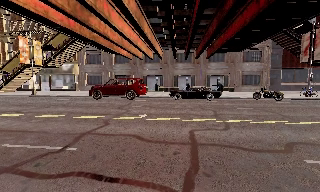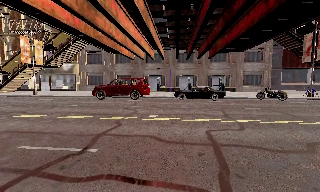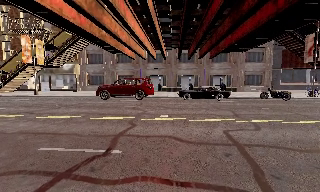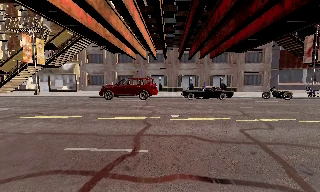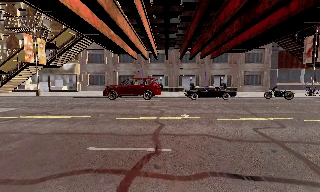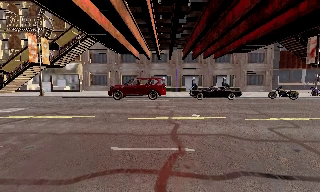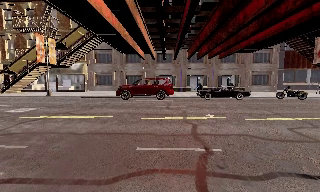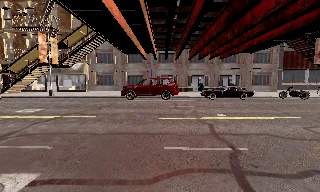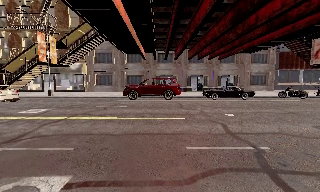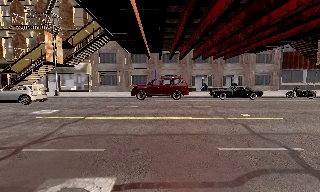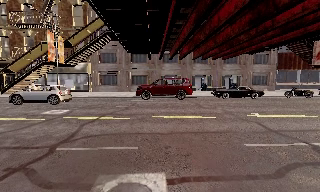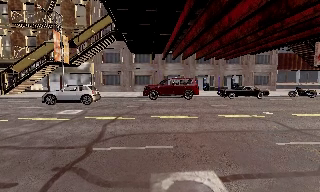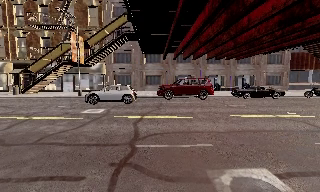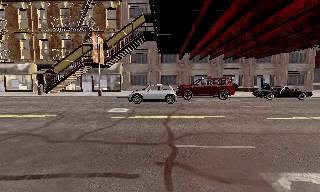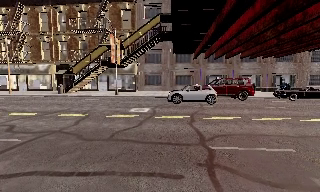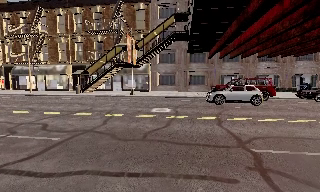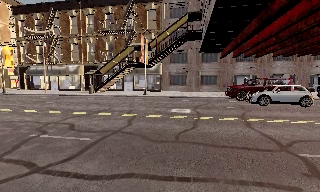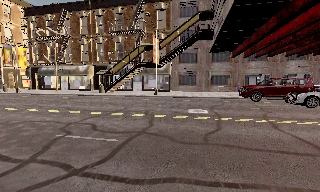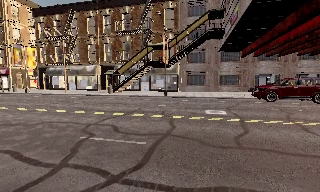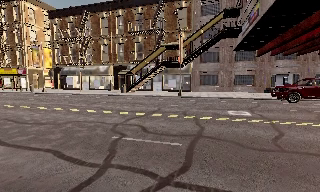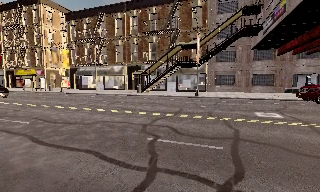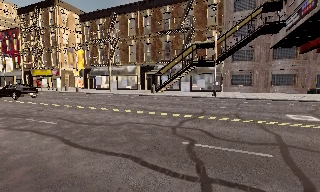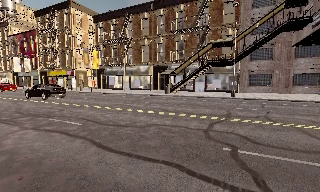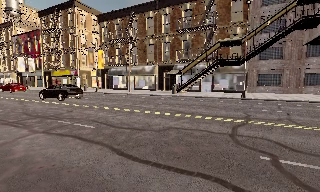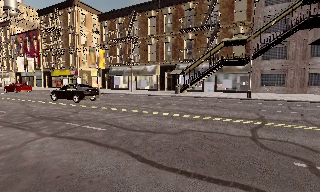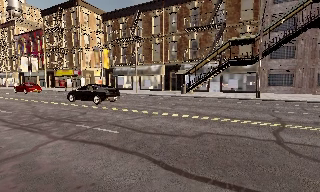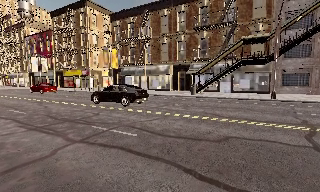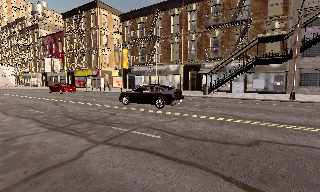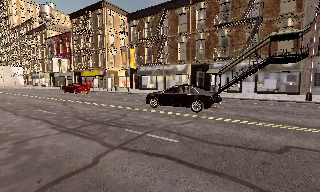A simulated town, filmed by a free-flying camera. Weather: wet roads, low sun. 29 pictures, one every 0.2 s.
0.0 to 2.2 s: The camera pans to its right, which is clockwise from overhead, by about 10 degrees. It travels to its left, about 8 m, so close, fixed things drift to the right.
2.2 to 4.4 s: The scene slides to the right, as the camera pans about 30 degrees to its left. It travels to its left, about 8 m, so close, fixed things drift to the right.
4.4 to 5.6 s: The camera travels to its left and forward, about 3.5 m, so close, fixed things drift to the right.
The film runs backward here.
